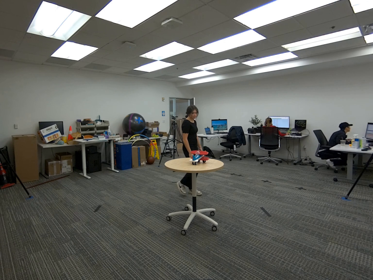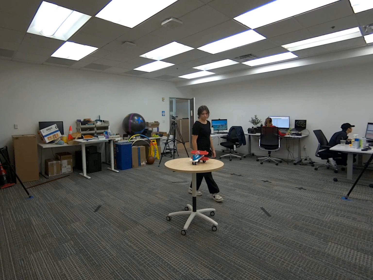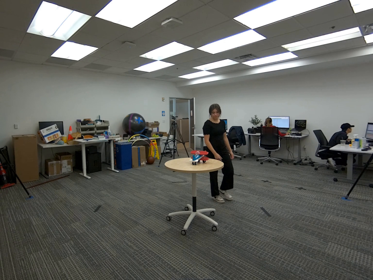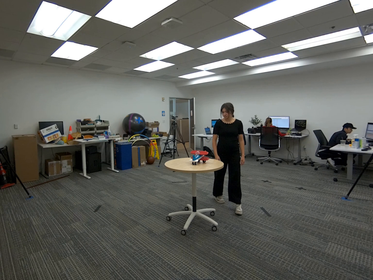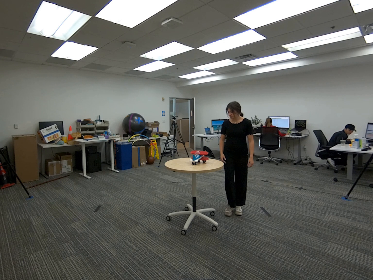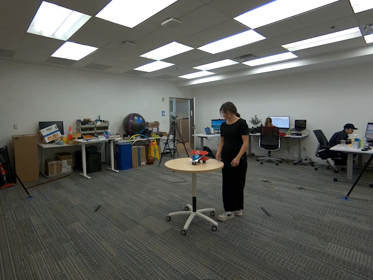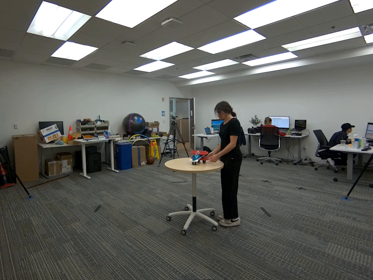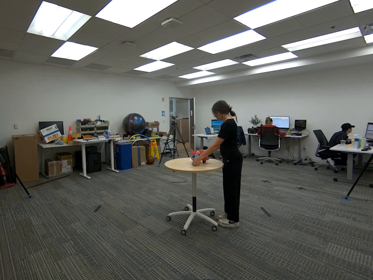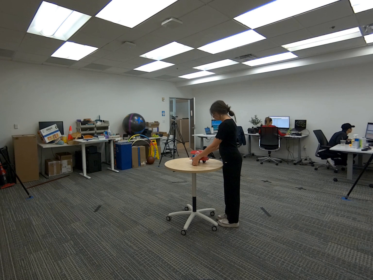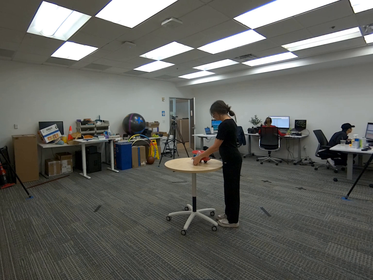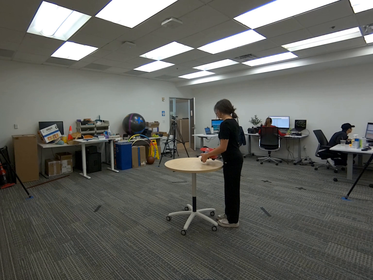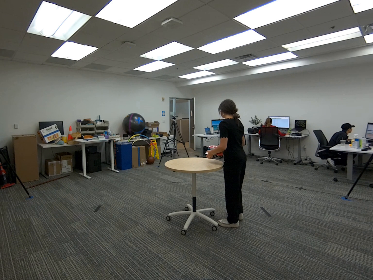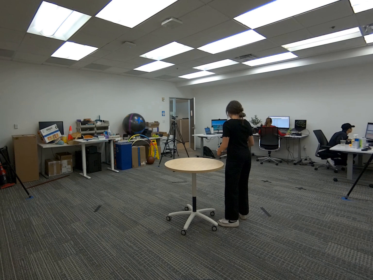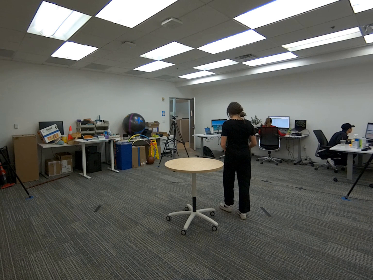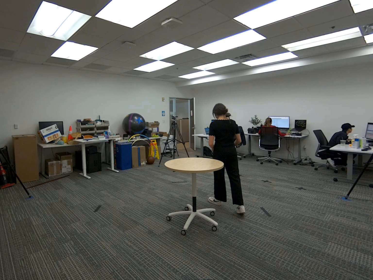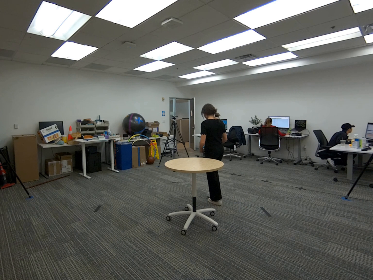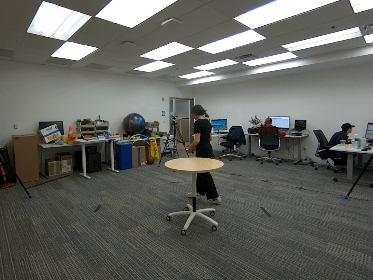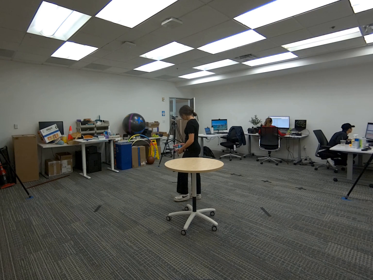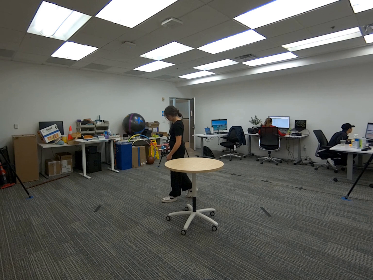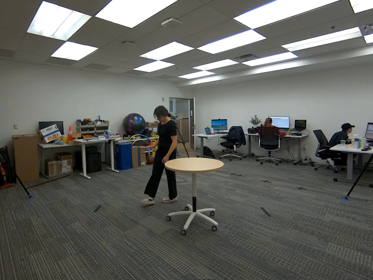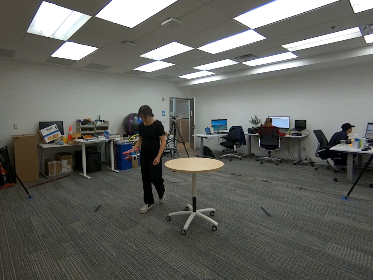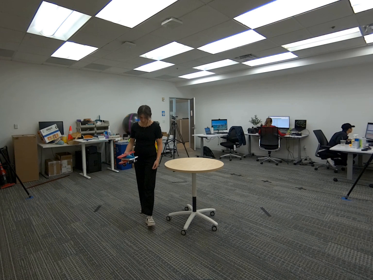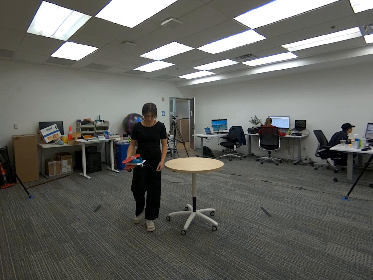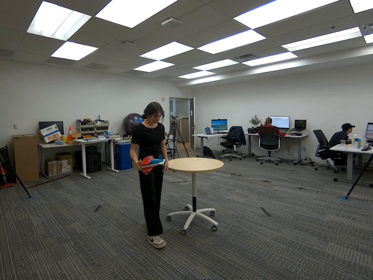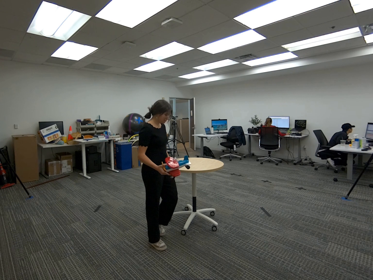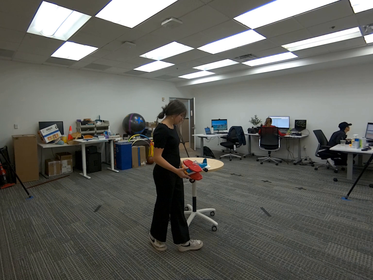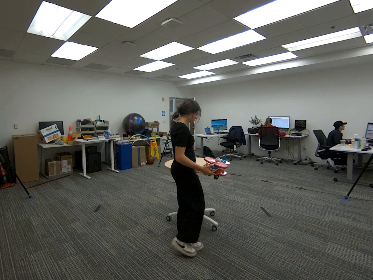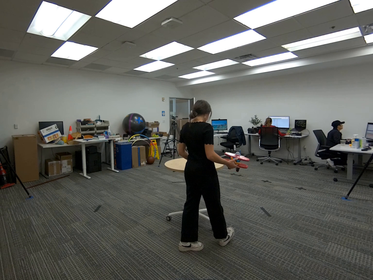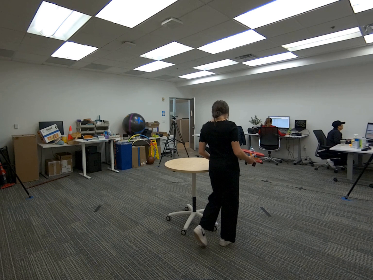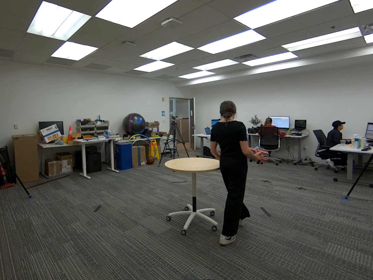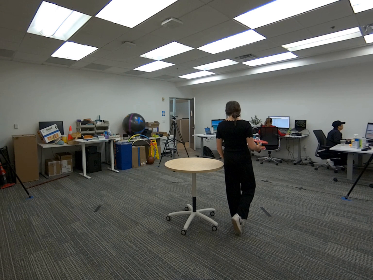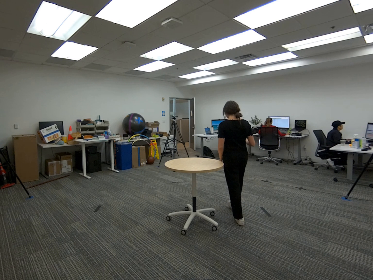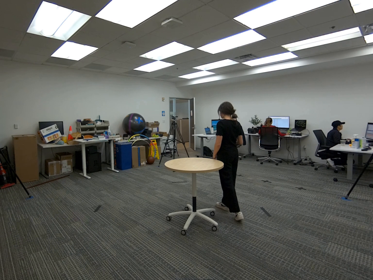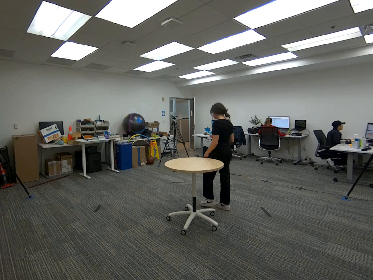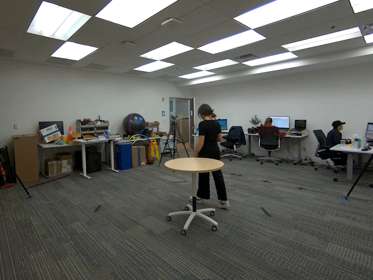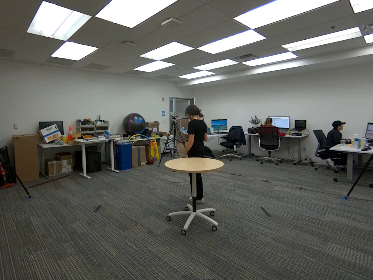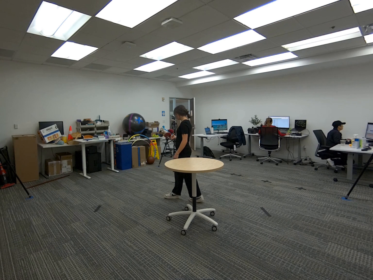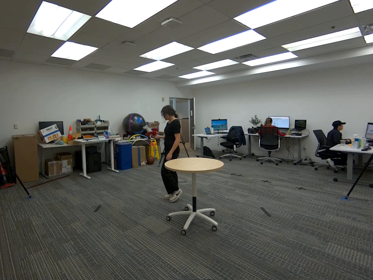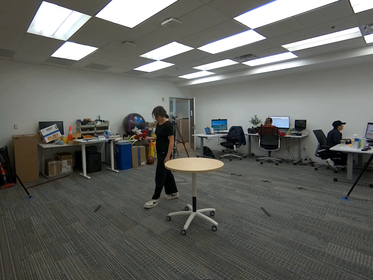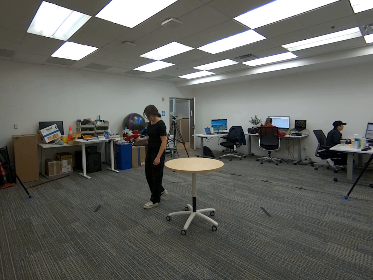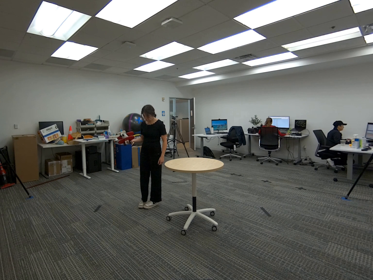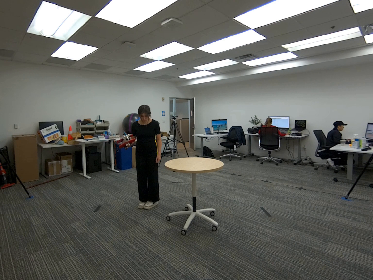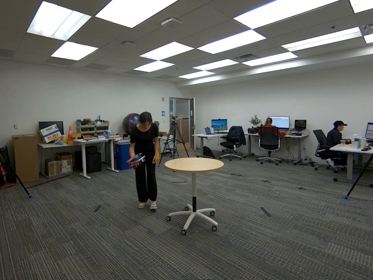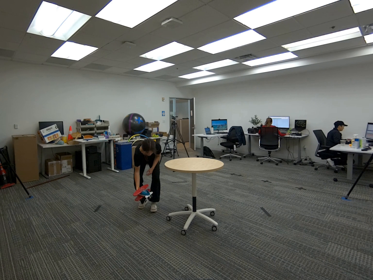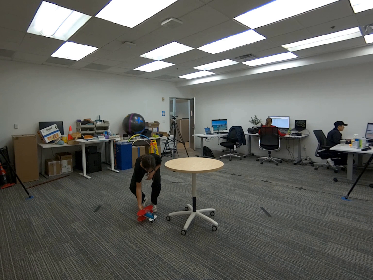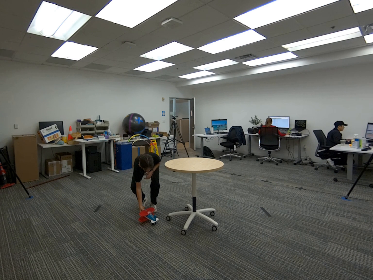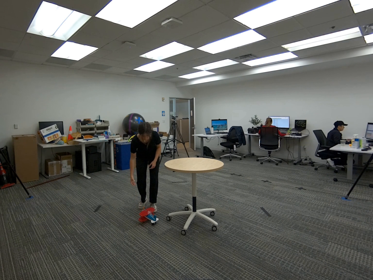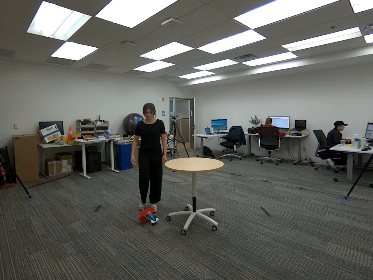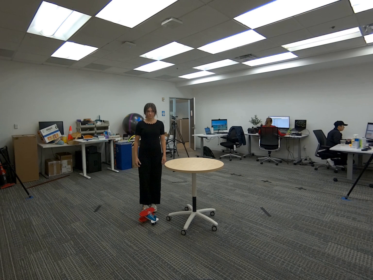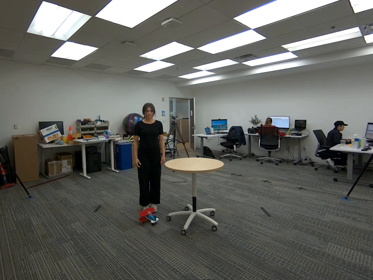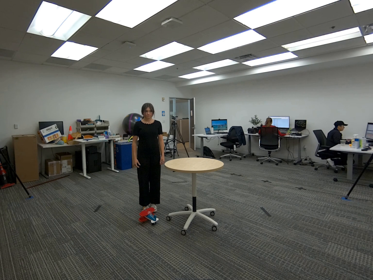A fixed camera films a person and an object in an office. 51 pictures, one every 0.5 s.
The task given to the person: Walk to the toy airplane on the round table, pick up the plane with your right hand and place it on the ground.
